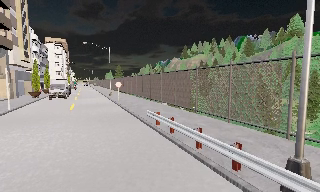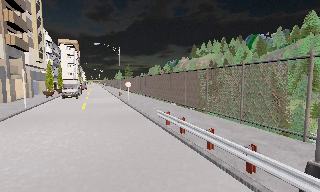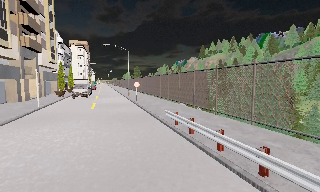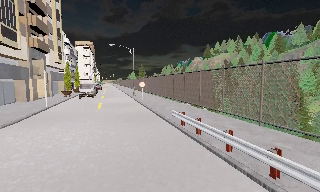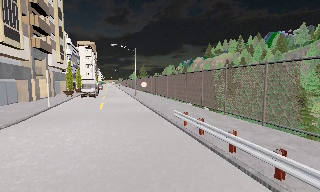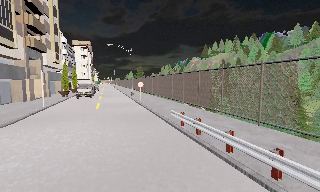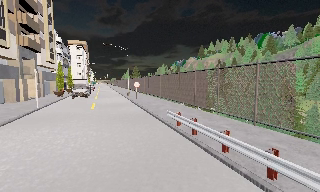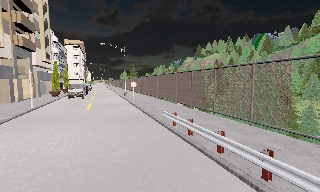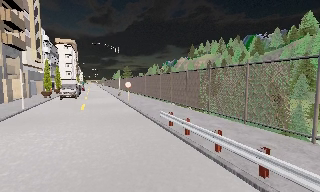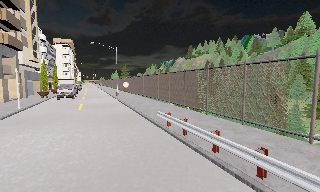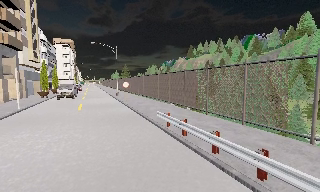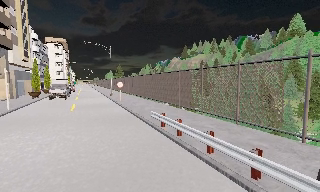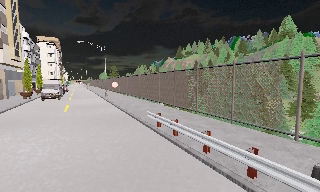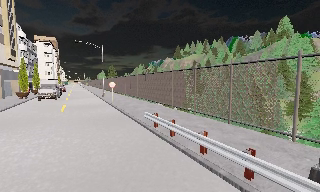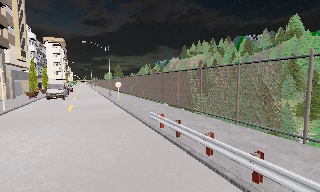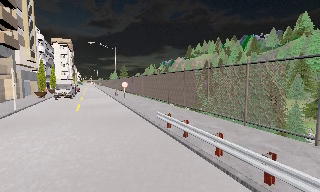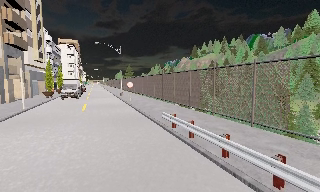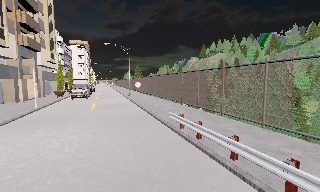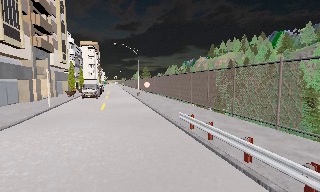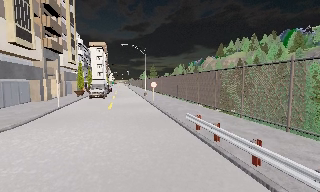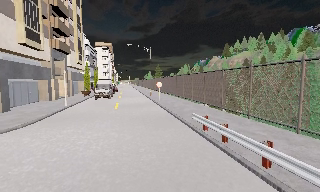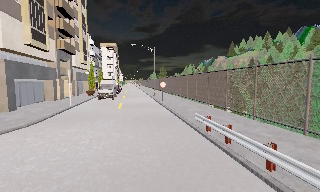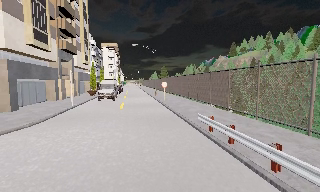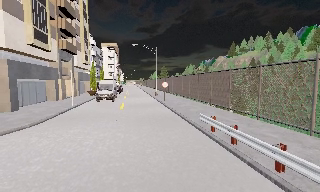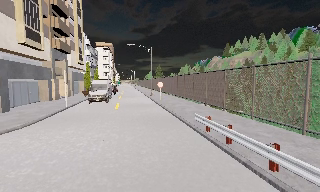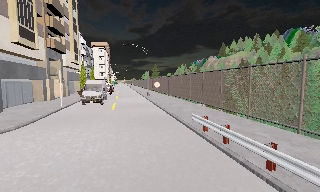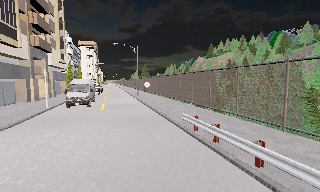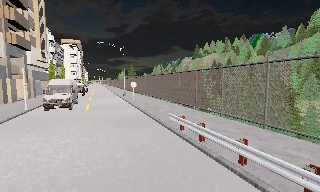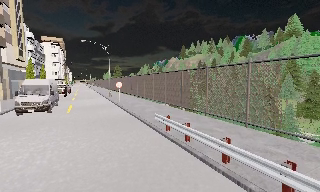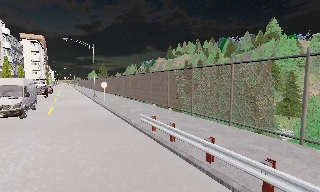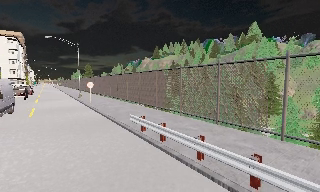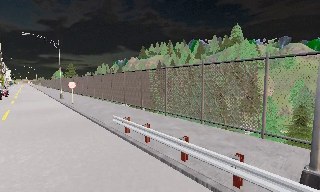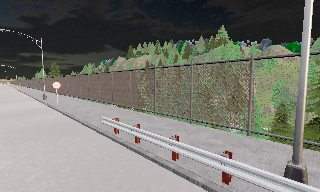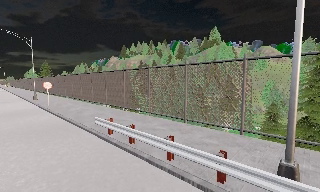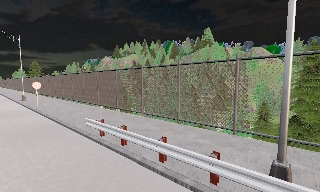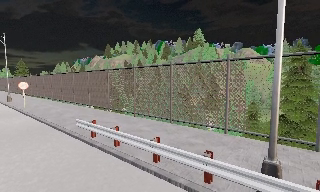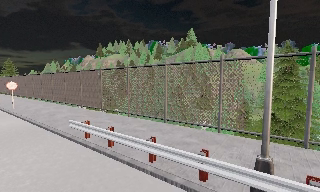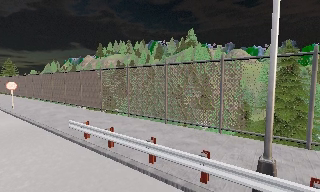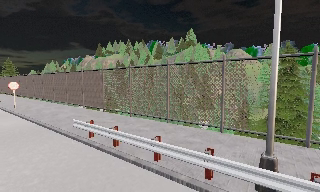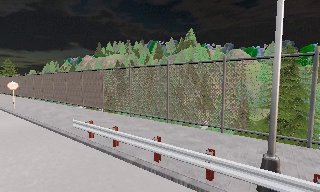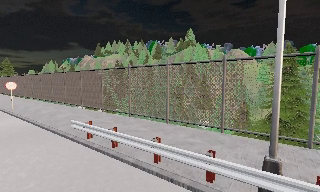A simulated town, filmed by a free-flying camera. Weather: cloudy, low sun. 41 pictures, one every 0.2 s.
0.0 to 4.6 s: The camera pans to its left, which is counterclockwise from overhead, by about 15 degrees. It travels forward and to its left, about 1 m, so what stands in front looms larger.
4.6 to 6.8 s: The scene slides to the left, as the camera pans about 40 degrees to its right. It travels forward, about 0.5 m.
6.8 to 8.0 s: The camera shifts only a little, or ends up much as it began.
The film runs forward here.
